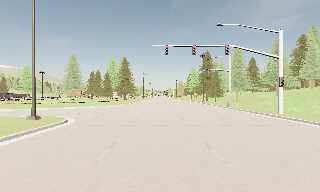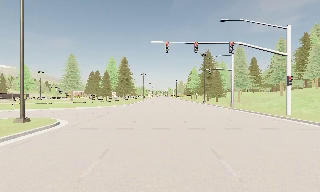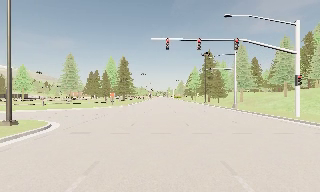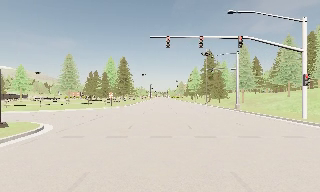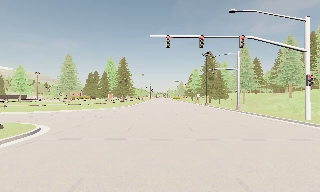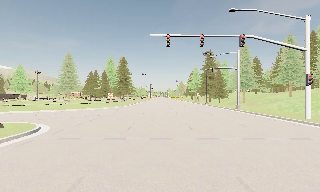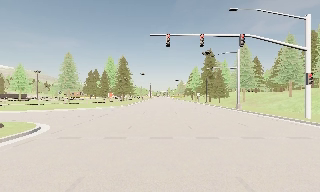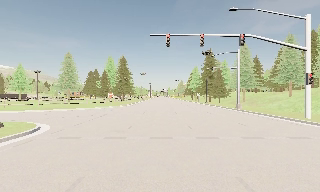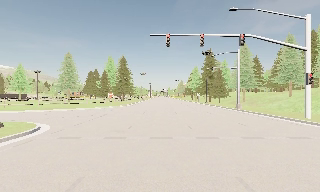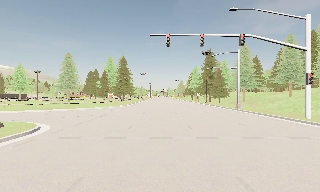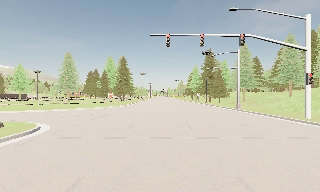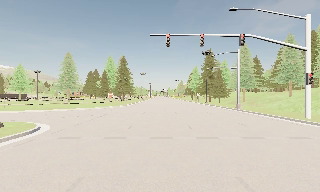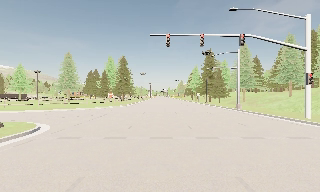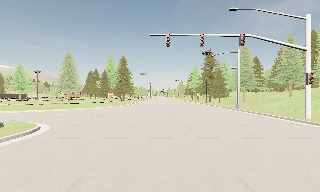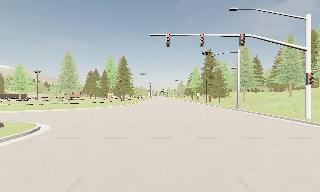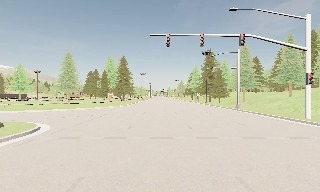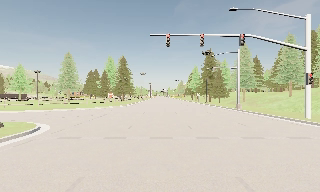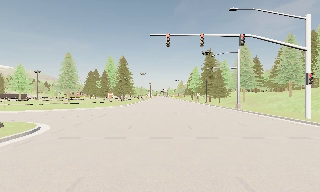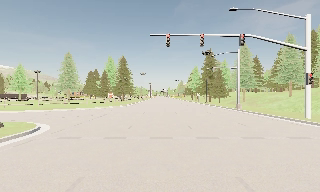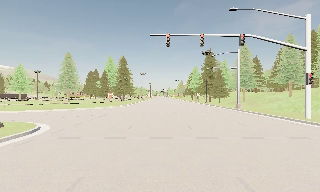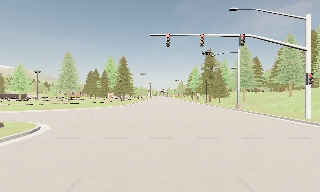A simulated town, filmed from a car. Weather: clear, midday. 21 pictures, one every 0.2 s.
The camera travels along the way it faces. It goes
forward.
0.0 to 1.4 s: The camera travels forward, about 2.5 m, so what stands in front looms larger. It loses speed.
1.4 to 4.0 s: The camera keeps its place and its aim.
The film runs forward here.
